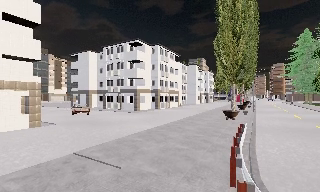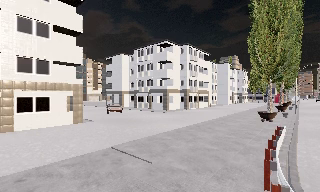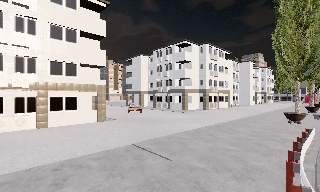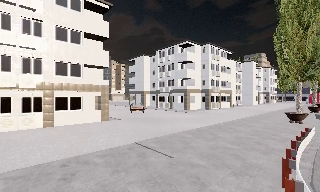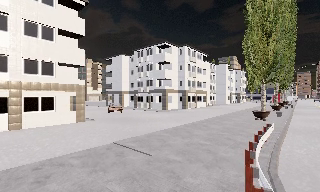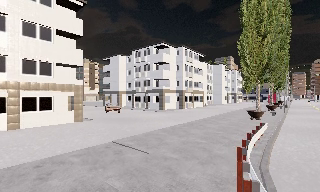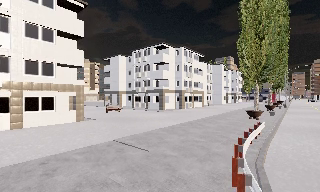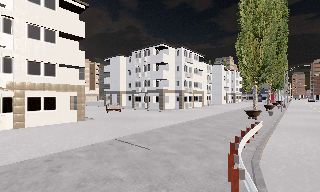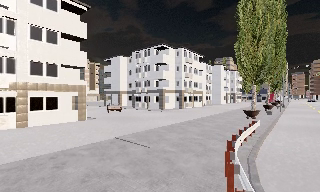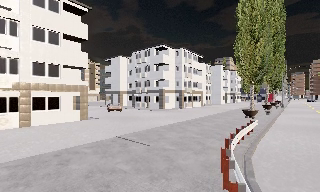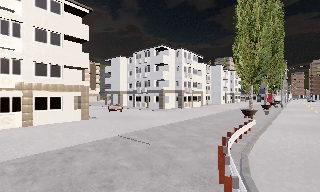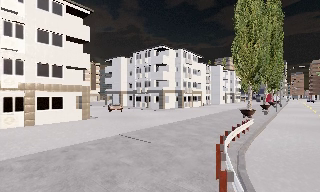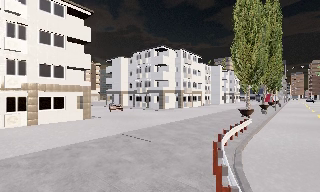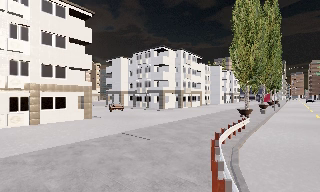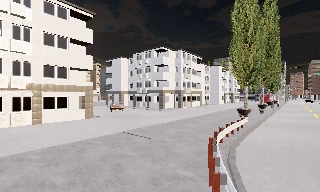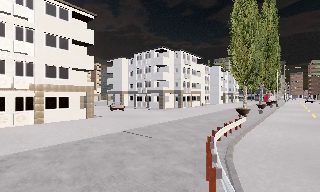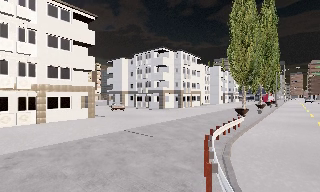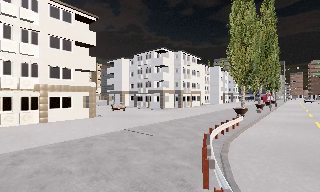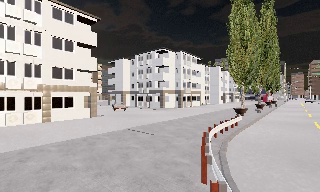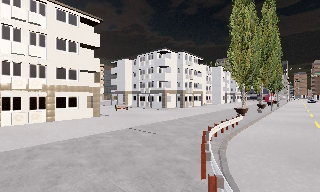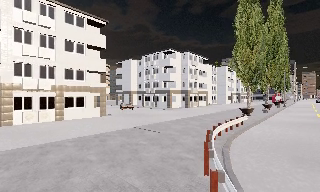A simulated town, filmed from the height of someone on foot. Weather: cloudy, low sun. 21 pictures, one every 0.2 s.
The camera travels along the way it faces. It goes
backward.
0.0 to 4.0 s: The camera swings to its left by about 10 degrees, and the scene slides to the right. It travels backward, about 4.5 m, so what stands in front gets smaller.
The film runs backward here.
